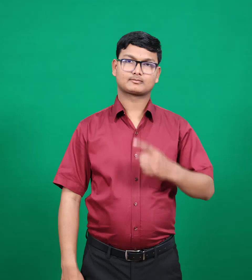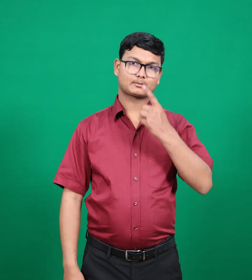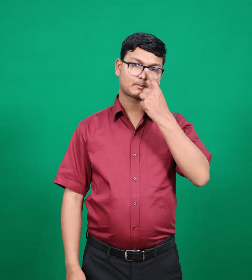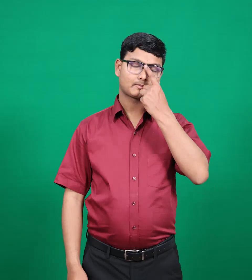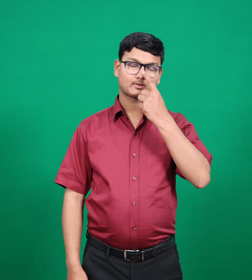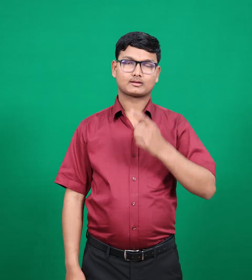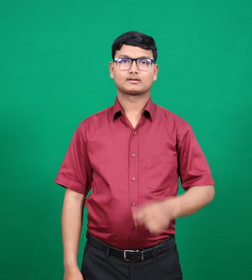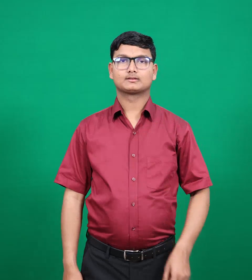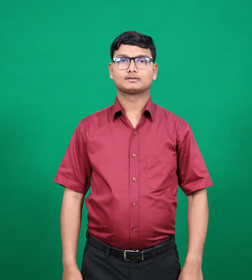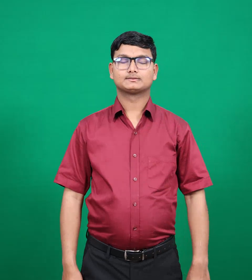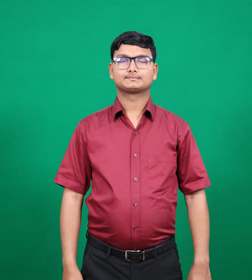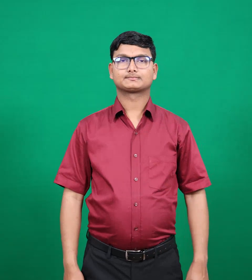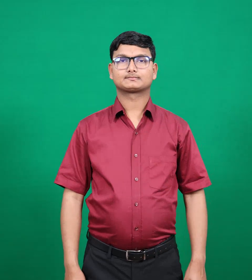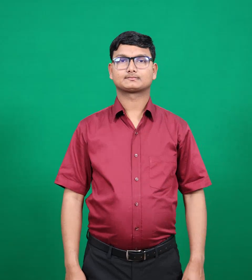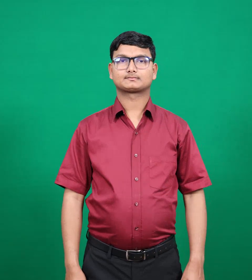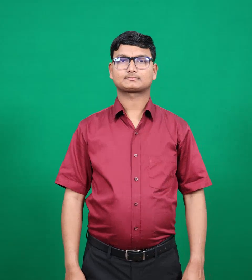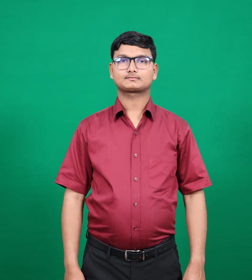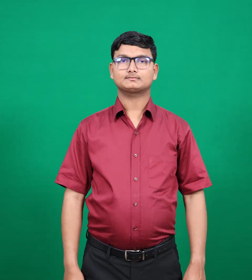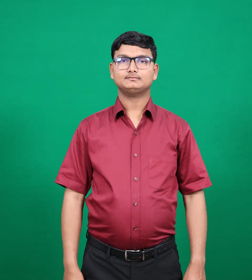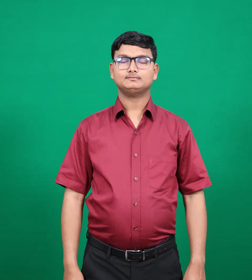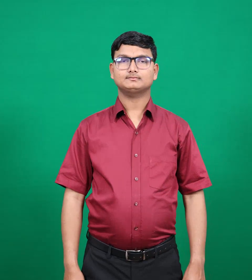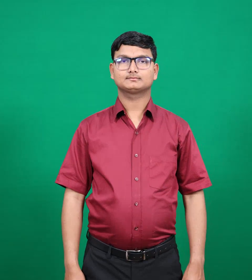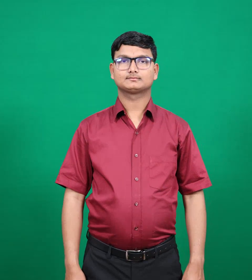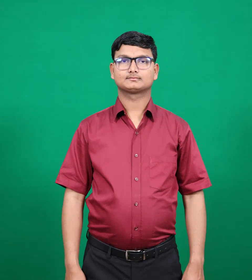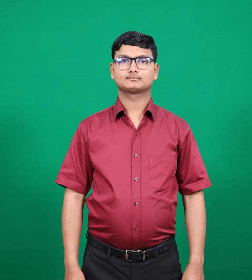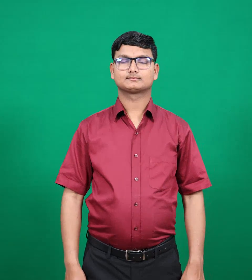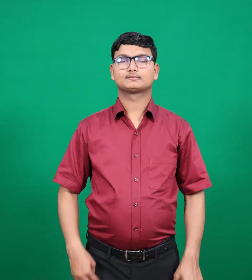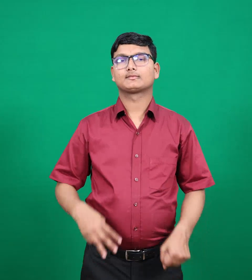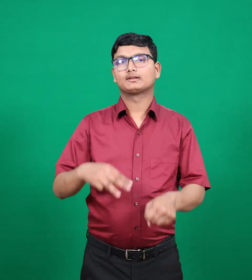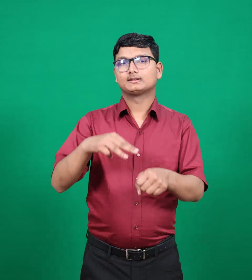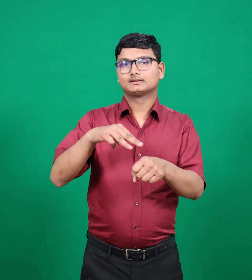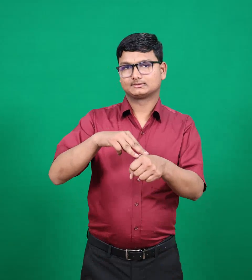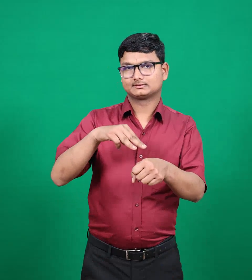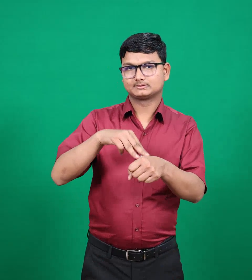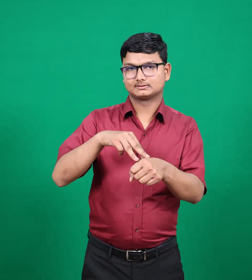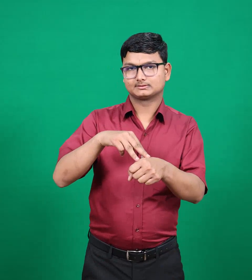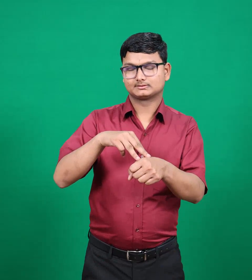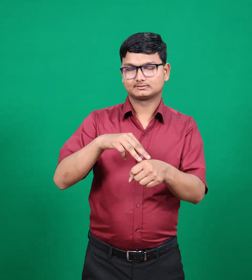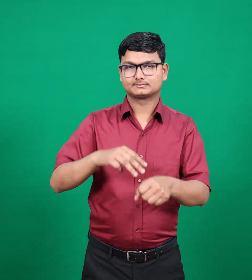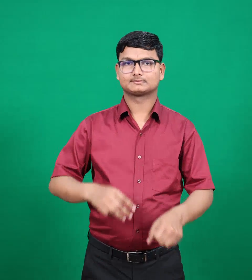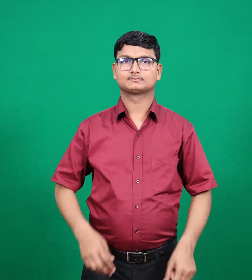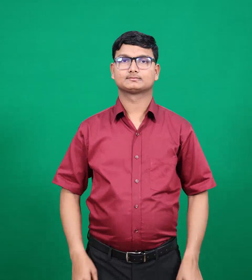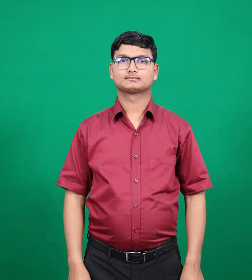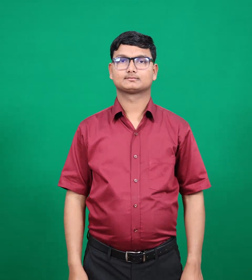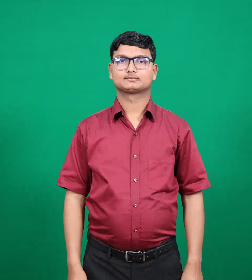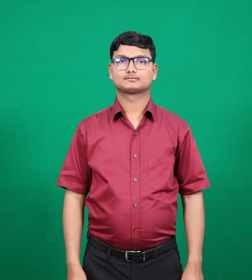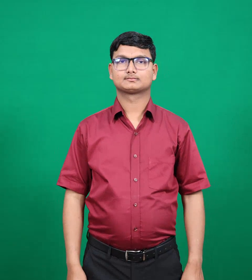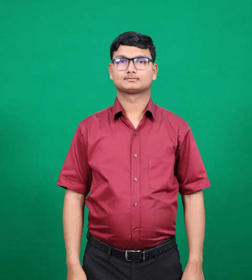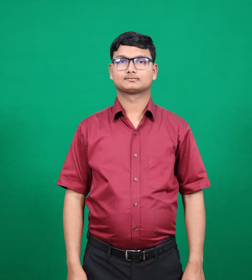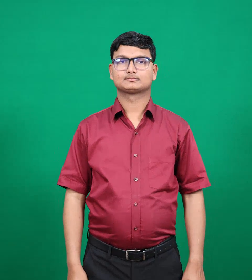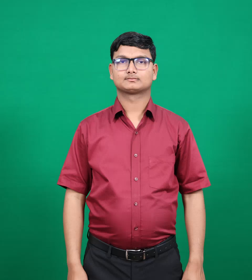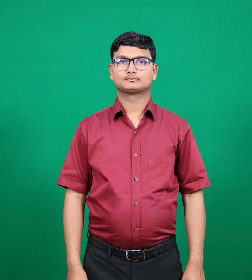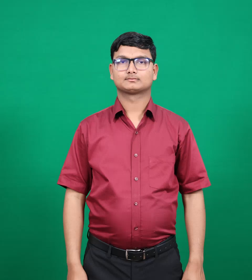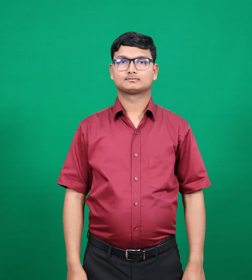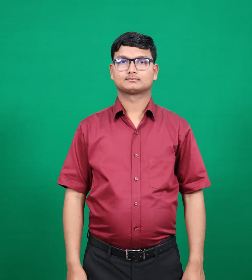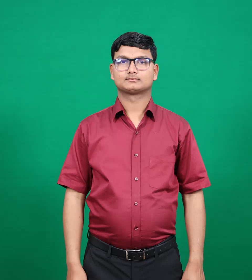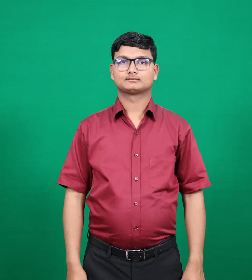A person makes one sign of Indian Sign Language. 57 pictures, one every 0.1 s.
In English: mary magdalene
